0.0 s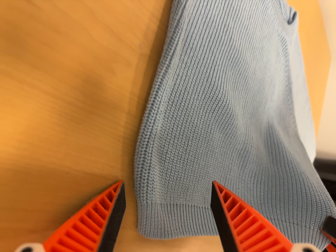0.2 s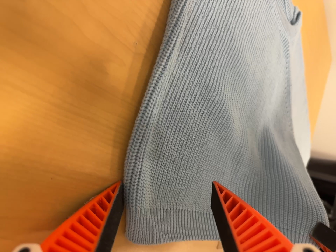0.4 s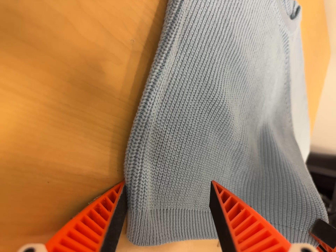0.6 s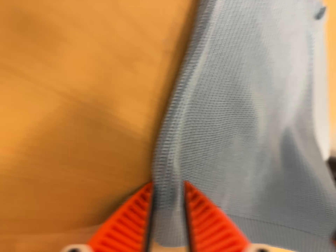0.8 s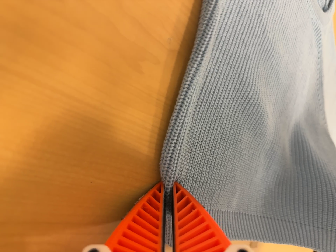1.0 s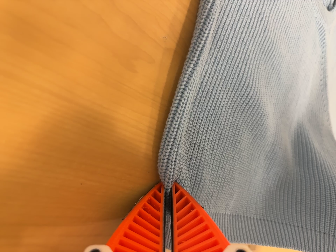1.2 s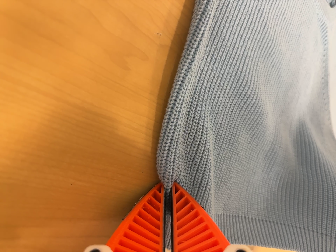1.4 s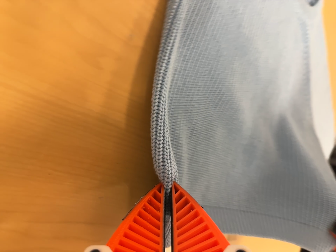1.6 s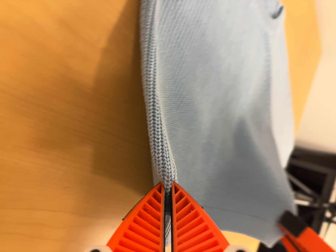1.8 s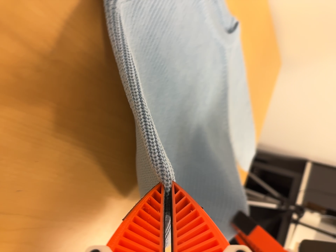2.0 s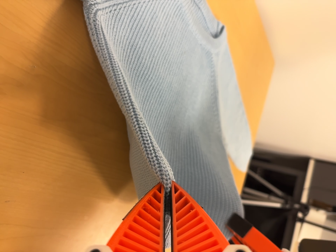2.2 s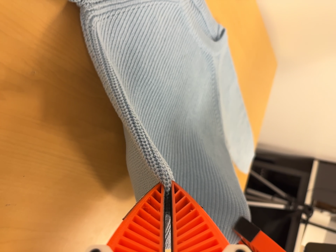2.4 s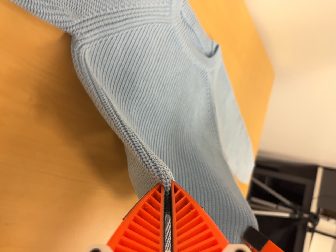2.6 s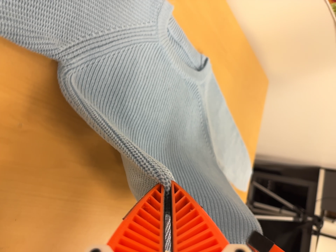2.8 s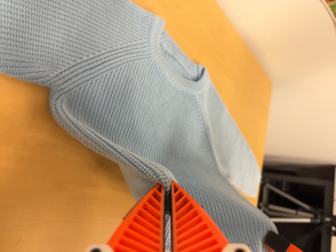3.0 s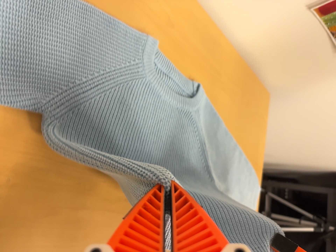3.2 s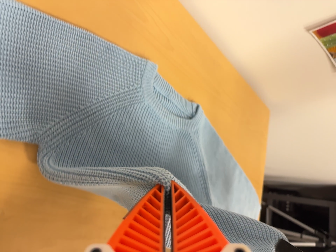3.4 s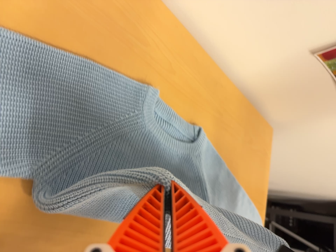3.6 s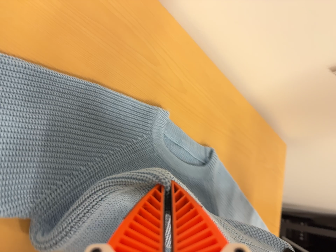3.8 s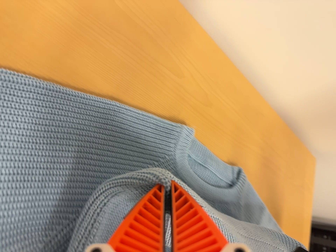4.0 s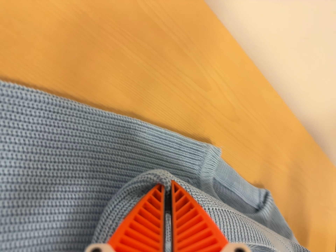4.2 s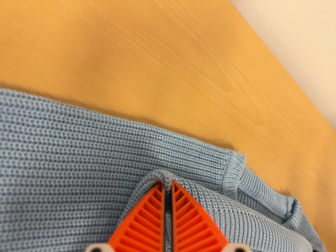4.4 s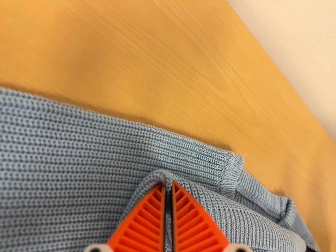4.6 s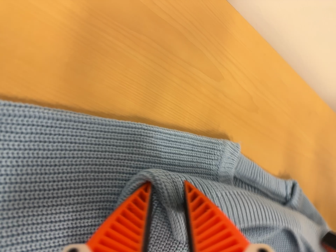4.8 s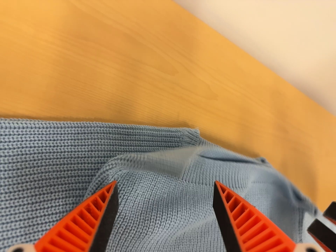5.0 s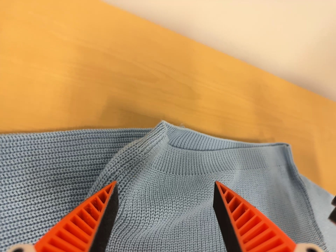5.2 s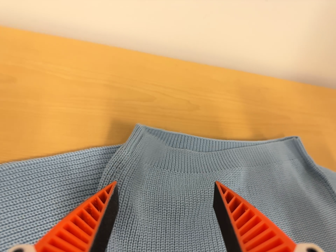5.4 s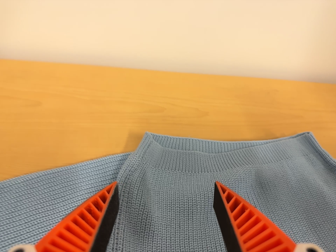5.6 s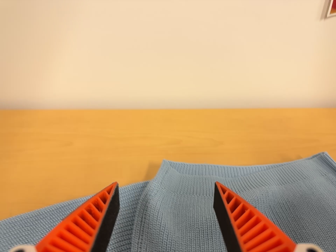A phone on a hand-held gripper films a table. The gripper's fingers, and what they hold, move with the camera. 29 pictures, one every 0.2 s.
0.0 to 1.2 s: The camera shifts only a little, or ends up much as it began.
1.2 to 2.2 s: The camera travels to its right and backward, about 14 cm, so close, fixed things drift to the left.
2.2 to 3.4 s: The camera travels toward the top of its view, about 12 cm, so close, fixed things drift downward. Its aim tips toward the top of its view by about 10 degrees, and the scene shifts downward.
3.4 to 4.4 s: The camera travels forward and toward the top of its view, about 16 cm, so what stands in front looms larger.
4.4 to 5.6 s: The camera pans to its left by about 25 degrees. It travels to its right, backward and toward the bottom of its view, about 28 cm. Its aim tips toward the top of its view by about 30 degrees. It rolls about its line of sight by about 40 degrees, and the scene rotates counterclockwise.
The film runs forward here.
